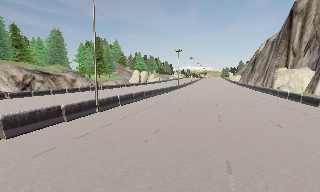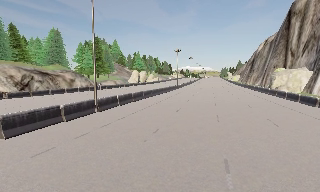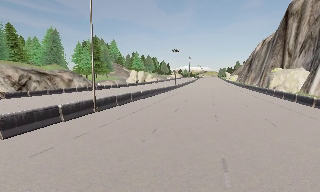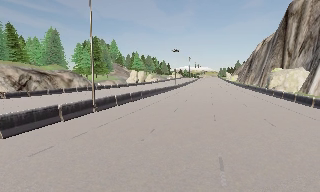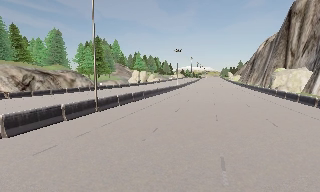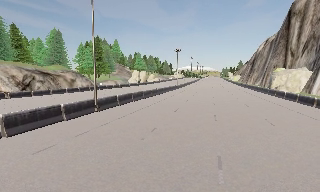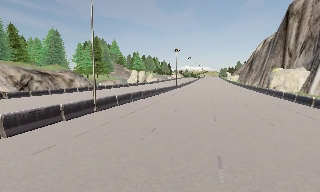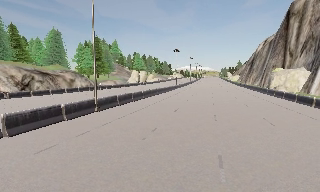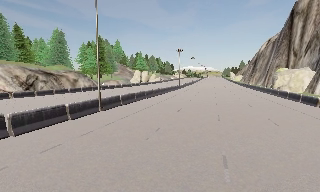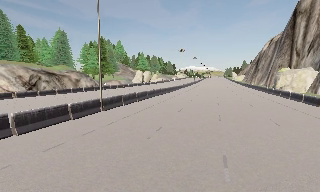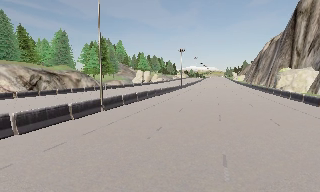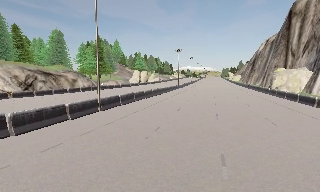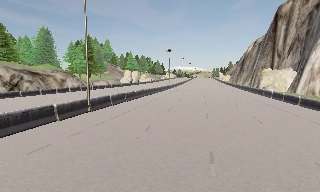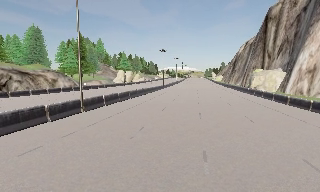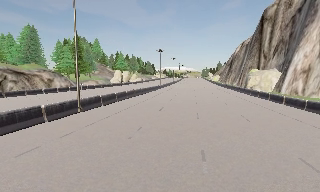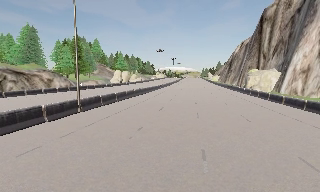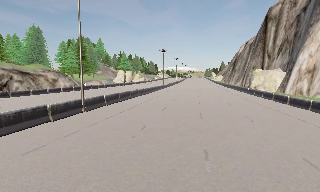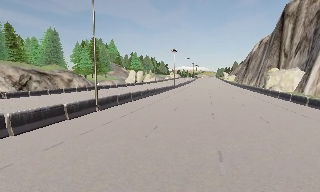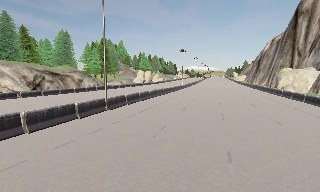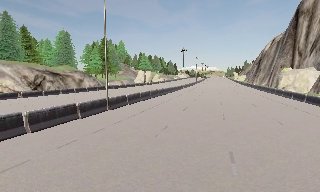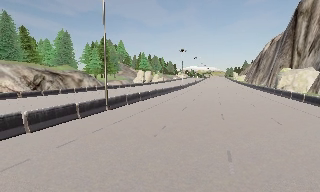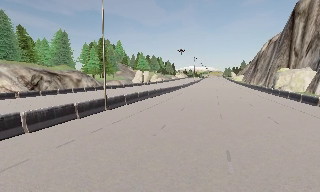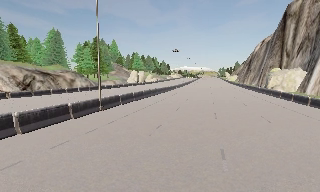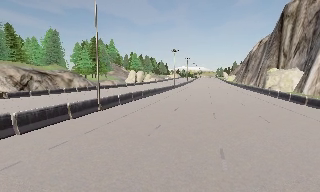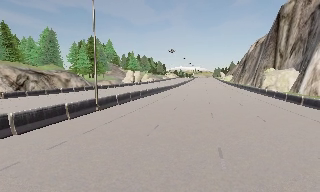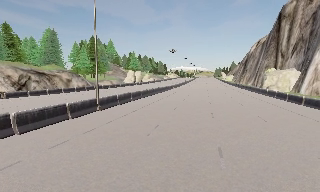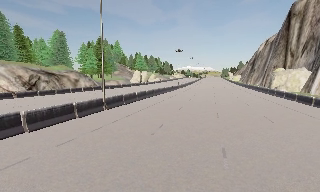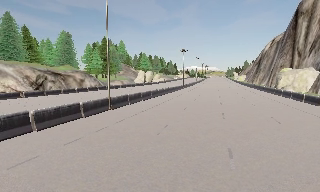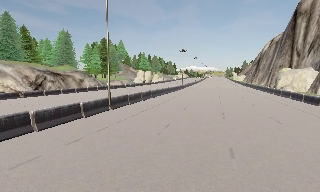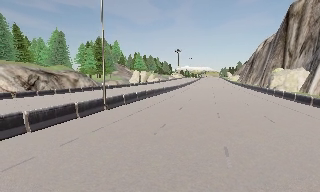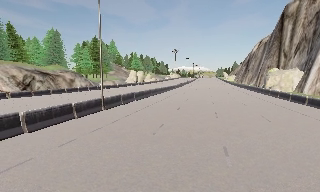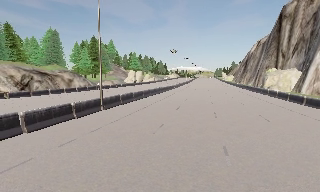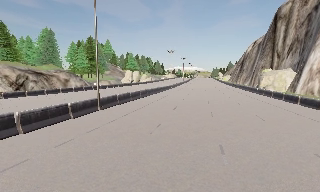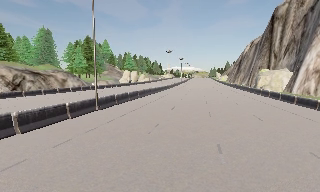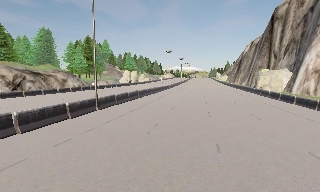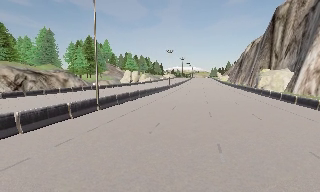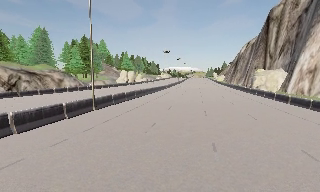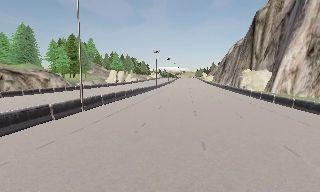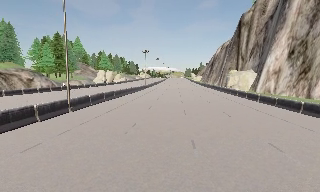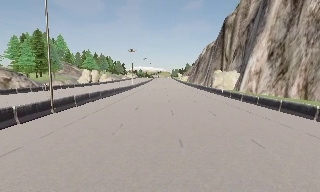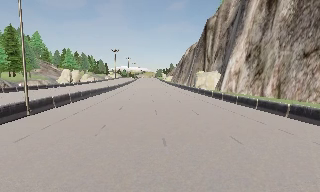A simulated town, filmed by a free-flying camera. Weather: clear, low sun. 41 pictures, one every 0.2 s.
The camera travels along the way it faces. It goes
backward.
0.0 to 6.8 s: The camera travels backward and to its left, about 1.5 m, so what stands in front gets smaller.
6.8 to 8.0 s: The camera swings to its right by about 20 degrees, and the scene slides to the left.
The film runs backward here.
